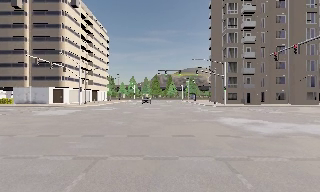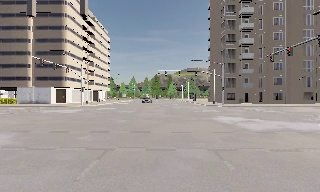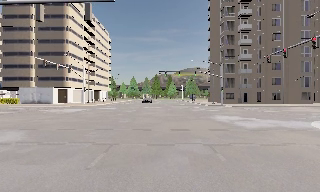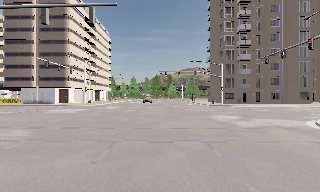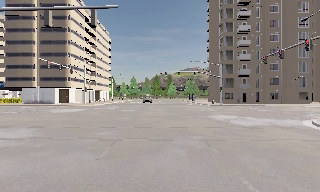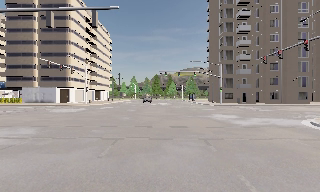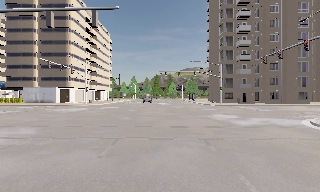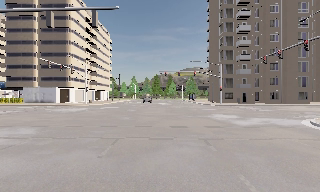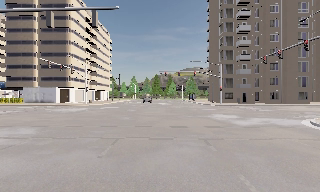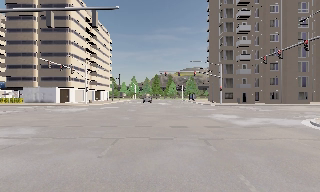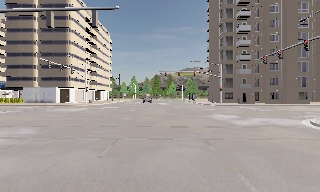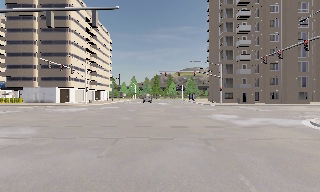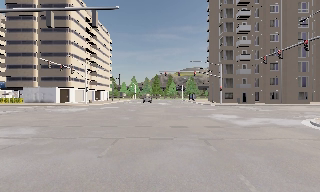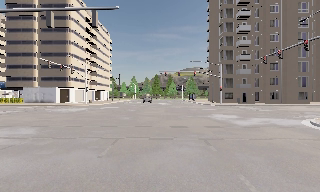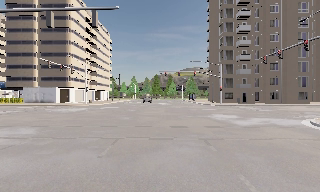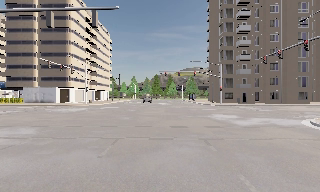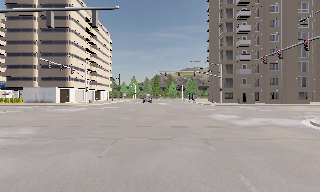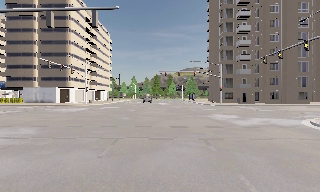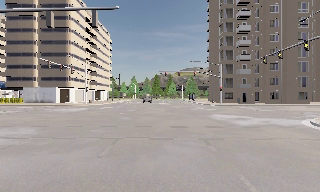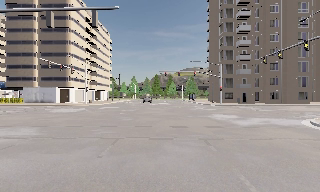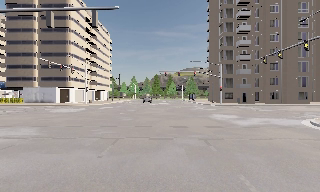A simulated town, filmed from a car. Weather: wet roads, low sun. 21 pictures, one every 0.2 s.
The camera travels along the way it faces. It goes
backward.
0.0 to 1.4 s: The camera travels backward, about 2 m, so what stands in front gets smaller. It loses speed.
1.4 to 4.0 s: The camera keeps its place and its aim.
The film runs backward here.
